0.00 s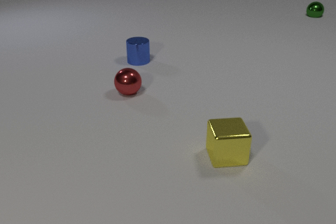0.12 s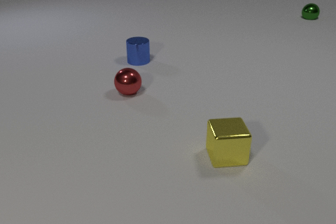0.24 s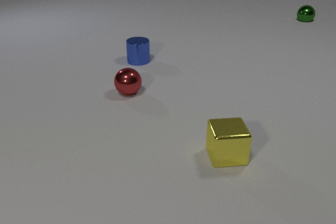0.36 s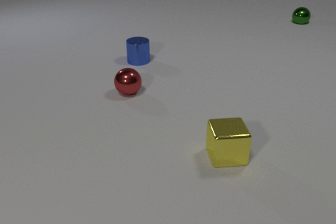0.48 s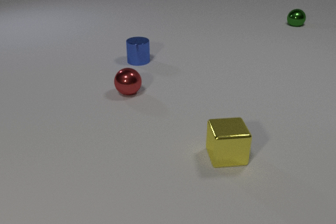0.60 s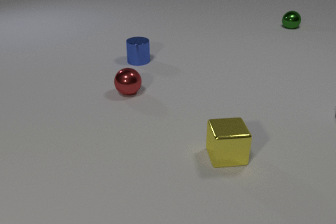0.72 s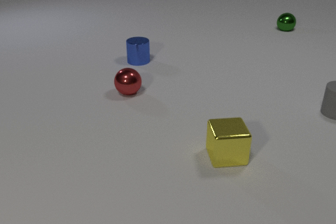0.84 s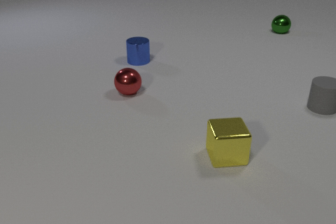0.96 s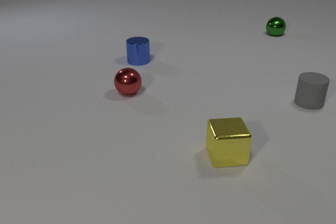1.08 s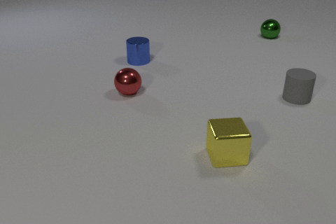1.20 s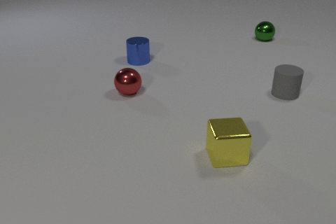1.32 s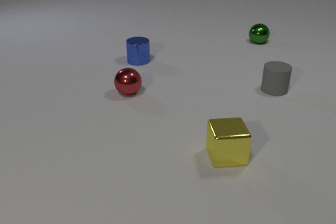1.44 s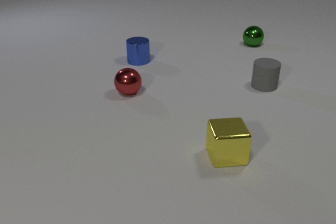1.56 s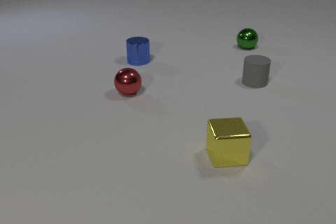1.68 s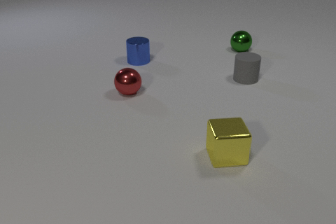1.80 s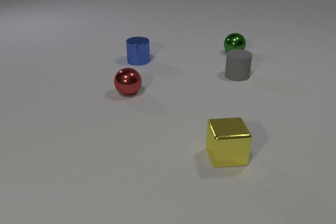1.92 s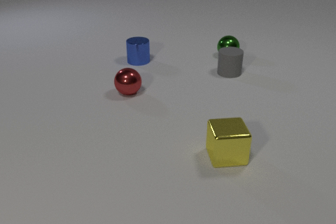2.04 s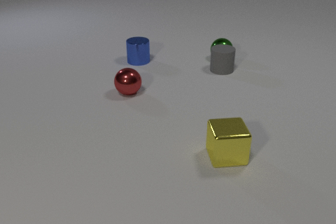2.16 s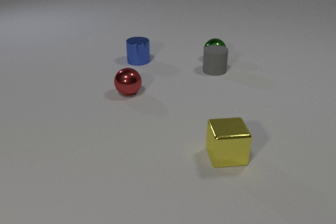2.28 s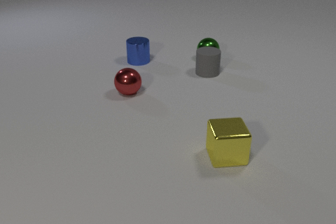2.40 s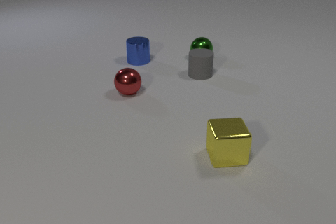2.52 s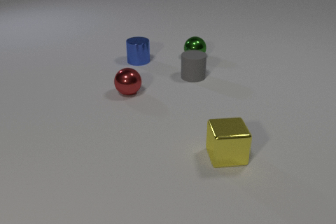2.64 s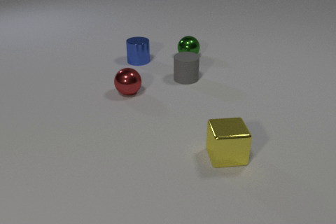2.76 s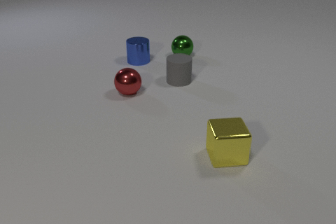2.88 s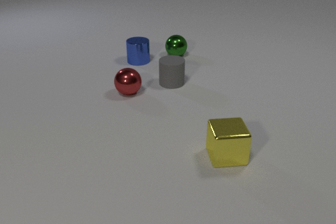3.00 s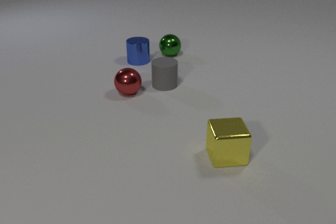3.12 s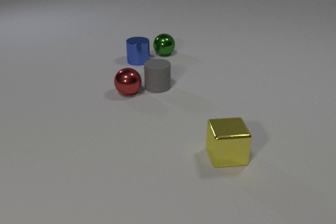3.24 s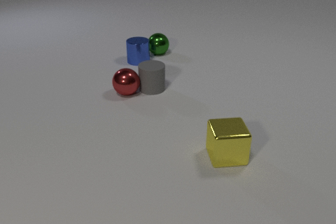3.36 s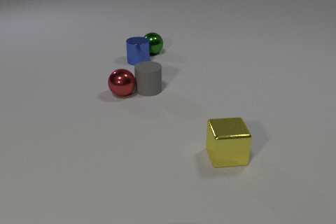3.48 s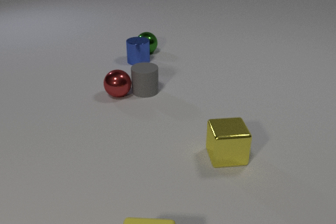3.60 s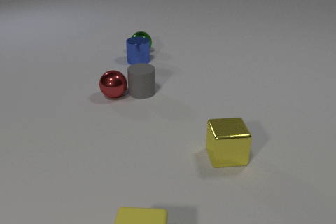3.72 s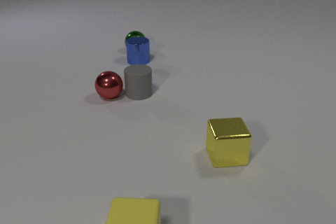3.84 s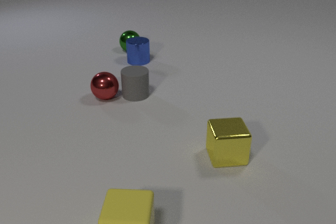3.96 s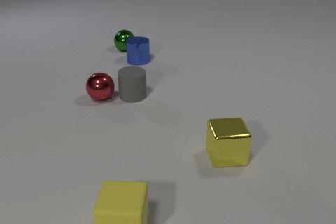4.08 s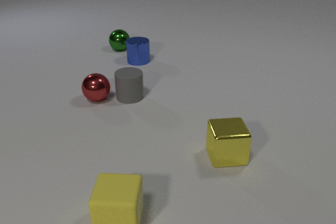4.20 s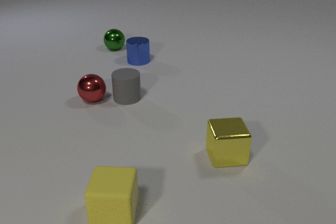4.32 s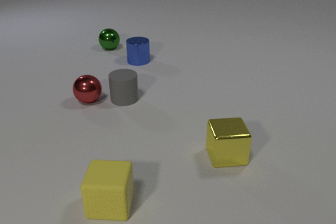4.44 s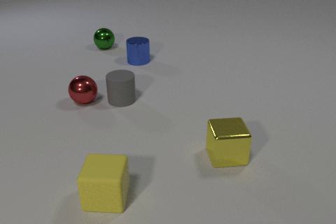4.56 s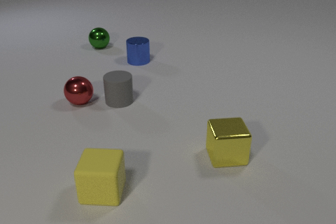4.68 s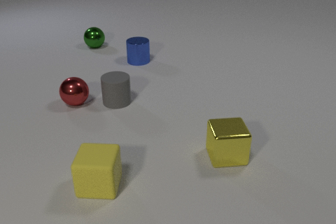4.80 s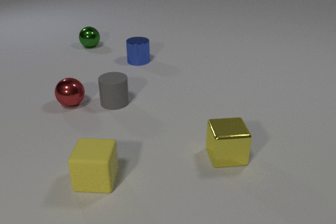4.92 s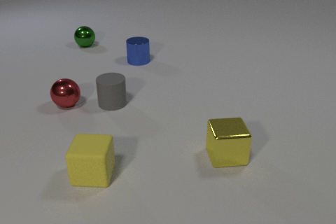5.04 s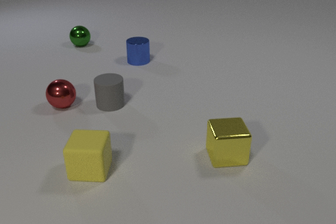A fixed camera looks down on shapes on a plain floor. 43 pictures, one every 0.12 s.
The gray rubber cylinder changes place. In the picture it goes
to the left.
The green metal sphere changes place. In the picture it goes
to the left.
0.00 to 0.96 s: The gray rubber cylinder comes in at the right edge, slides to the left and away from the camera. The green metal sphere rolls toward the camera and to the left.
0.96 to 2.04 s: The gray rubber cylinder slides to the left and away from the camera. The green metal sphere rolls toward the camera and to the left.
2.04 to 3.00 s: The gray rubber cylinder slides to the left and toward the camera. The green metal sphere rolls to the left. The gray rubber cylinder and the green metal sphere collide.
3.00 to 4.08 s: The gray rubber cylinder slides to the left and toward the camera. The green metal sphere rolls to the left. The red metal sphere rolls to the left. The yellow rubber cube comes in at the bottom edge, slides away from the camera and to the left. The gray rubber cylinder and the red metal sphere collide.
4.08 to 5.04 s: The gray rubber cylinder slides to the left and toward the camera. The green metal sphere rolls to the left and away from the camera. The red metal sphere rolls to the left. The yellow rubber cube slides away from the camera.
How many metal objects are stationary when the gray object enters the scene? 3.
Are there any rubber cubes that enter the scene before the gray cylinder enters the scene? no.
What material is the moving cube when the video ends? rubber.
